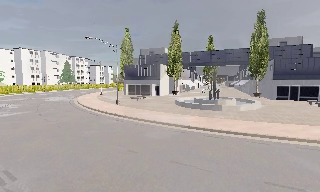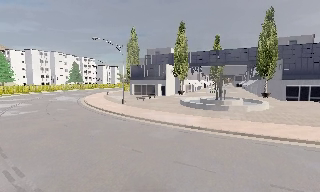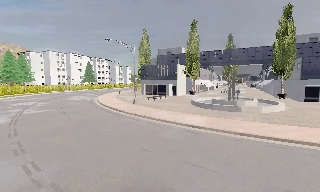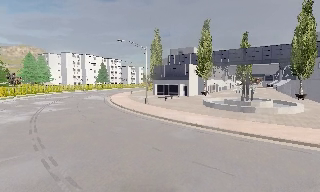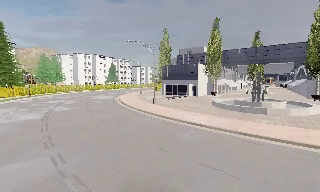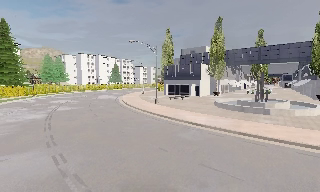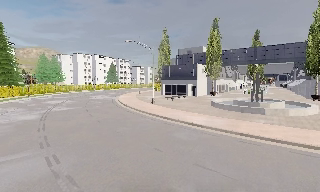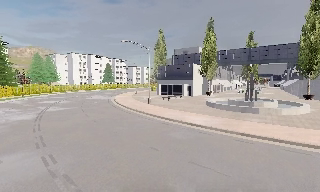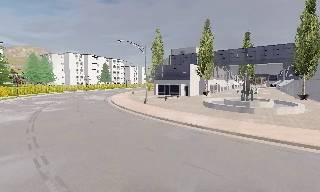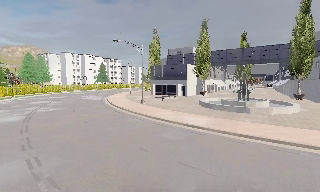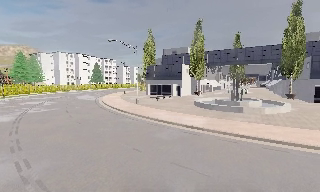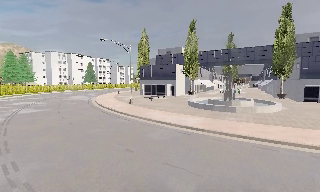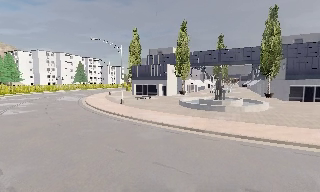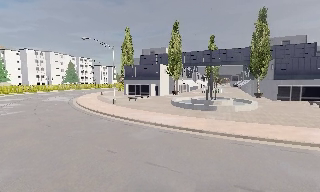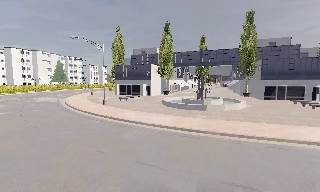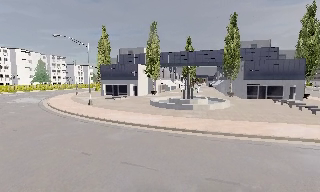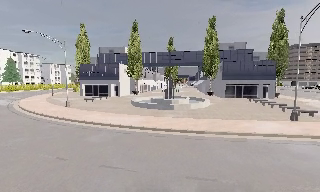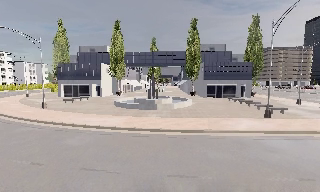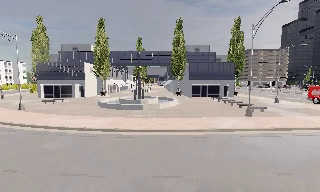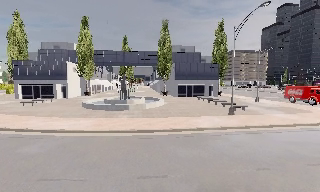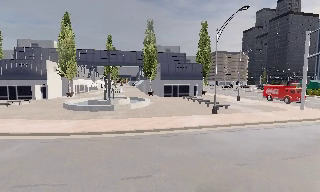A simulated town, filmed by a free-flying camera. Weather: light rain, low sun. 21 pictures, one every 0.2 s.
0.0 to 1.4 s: The scene slides to the right, as the camera pans about 10 degrees to its left. It travels to its right, about 0.5 m.
1.4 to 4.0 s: The camera pans to its right, which is clockwise from overhead, by about 45 degrees. It travels to its right, about 1 m, so close, fixed things drift to the left.
The film runs forward here.
